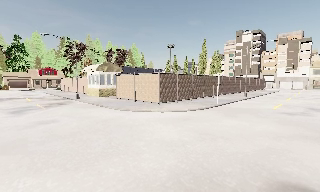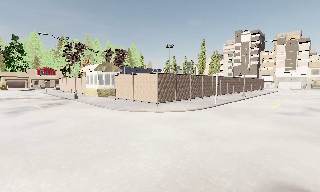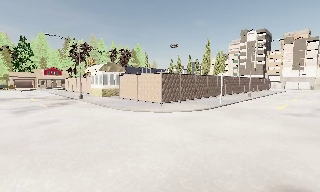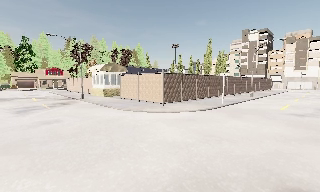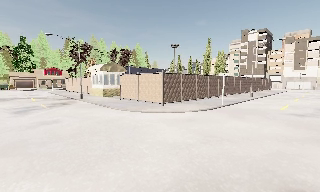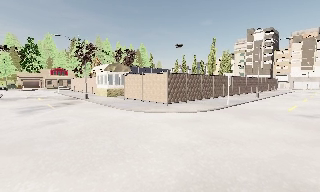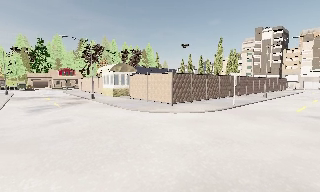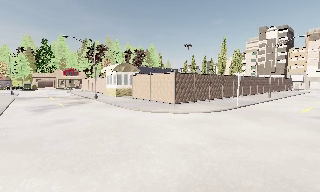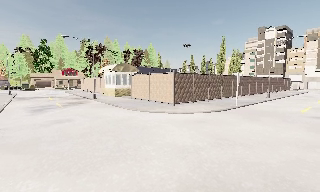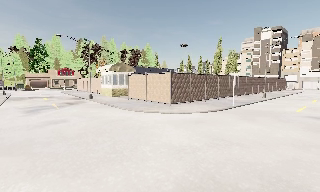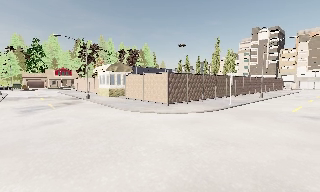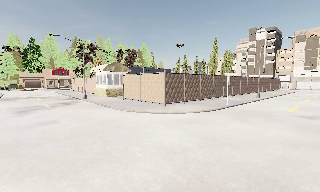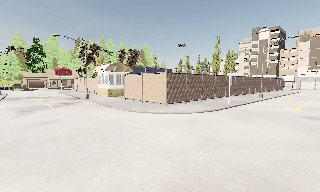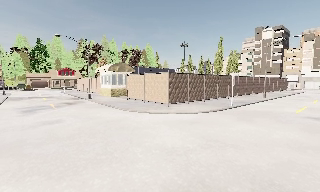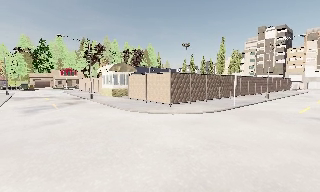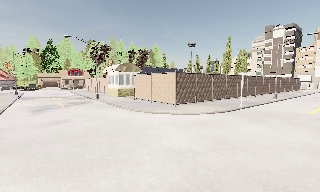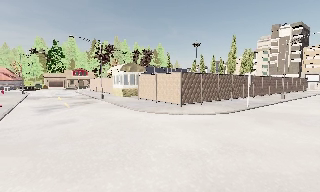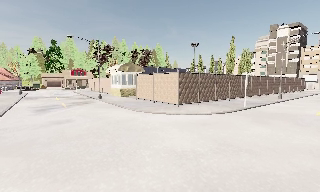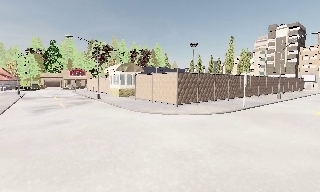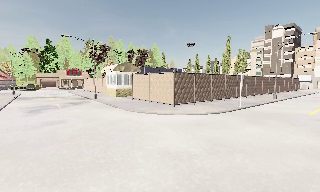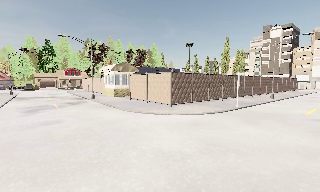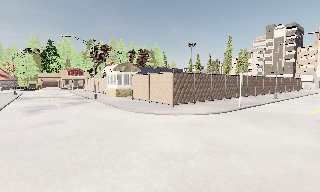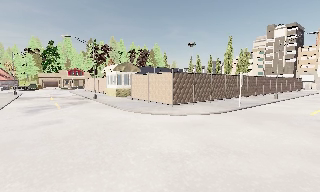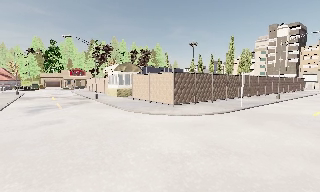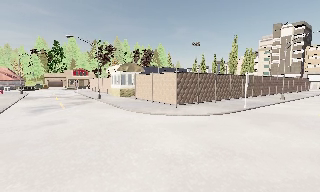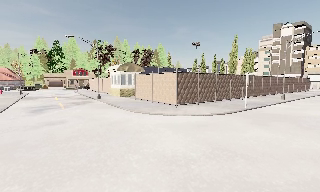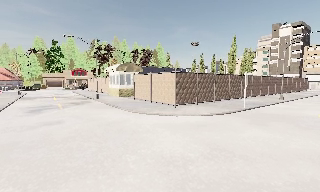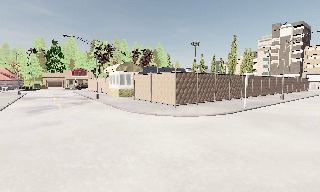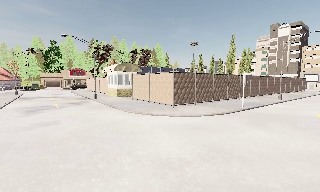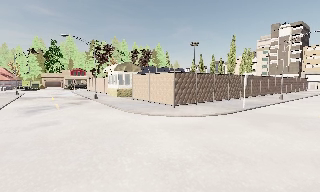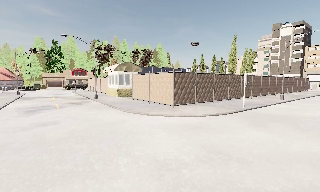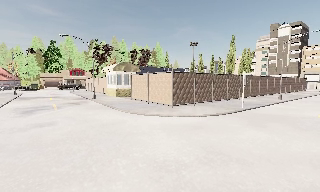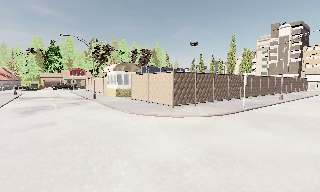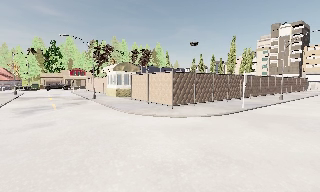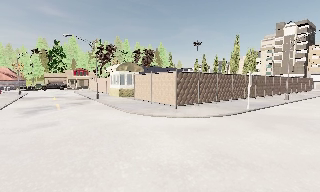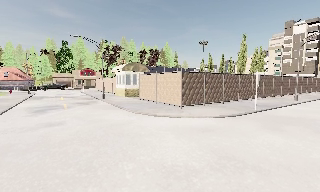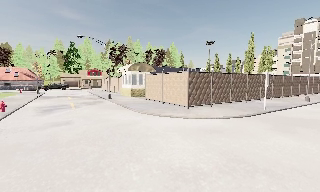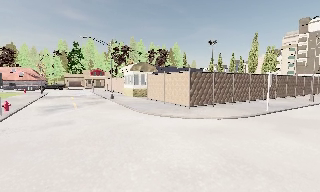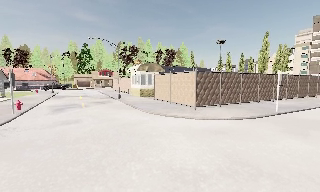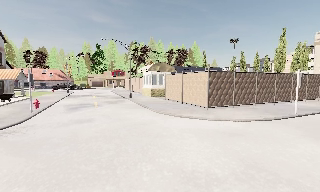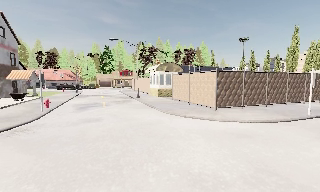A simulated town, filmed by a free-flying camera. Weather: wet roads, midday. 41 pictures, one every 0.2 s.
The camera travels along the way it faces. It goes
forward.
0.0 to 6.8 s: The camera pans to its left, which is counterclockwise from overhead, by about 10 degrees. It travels forward and to its right, about 2 m, so what stands in front looms larger.
6.8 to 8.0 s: The scene slides to the right, as the camera pans about 15 degrees to its left.
The film runs forward here.
